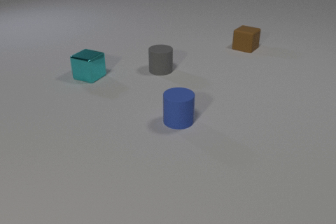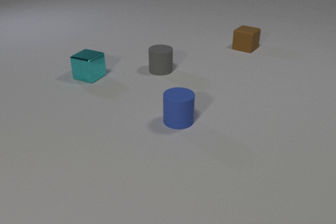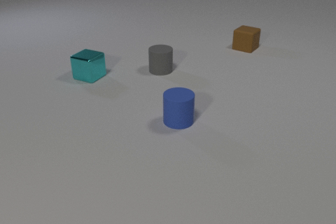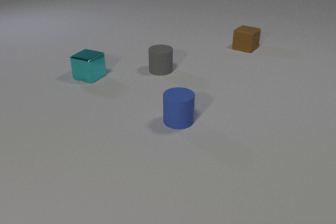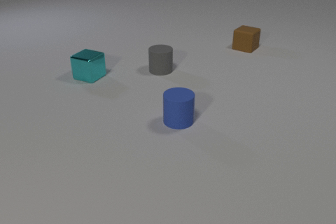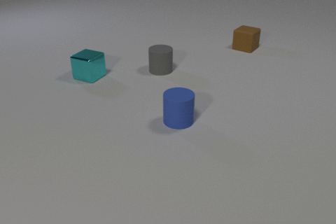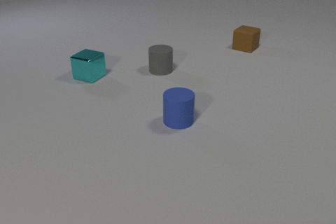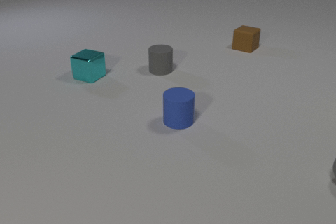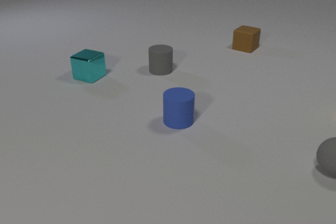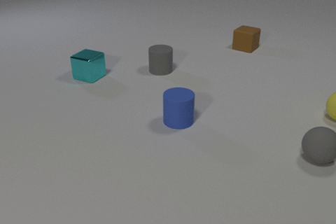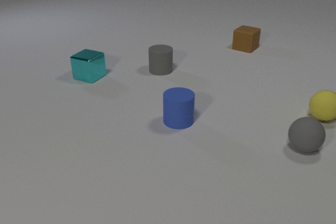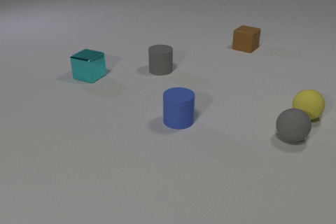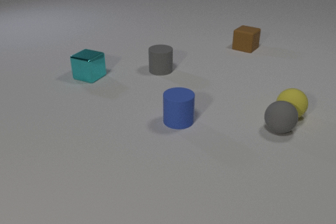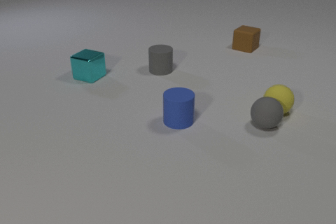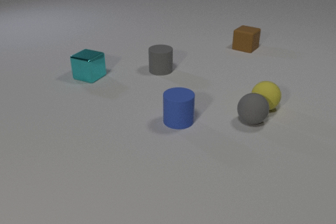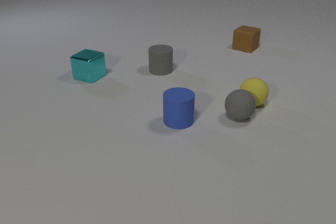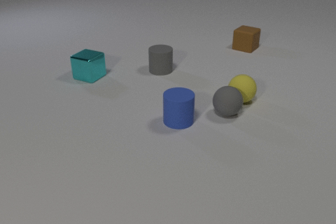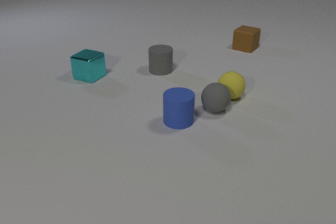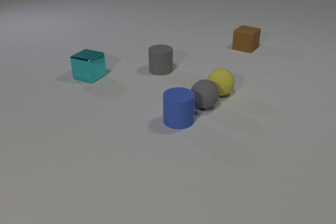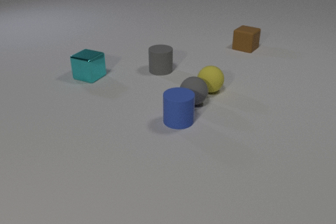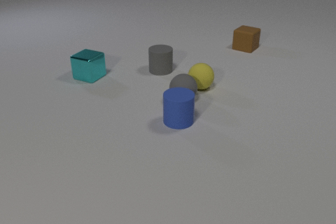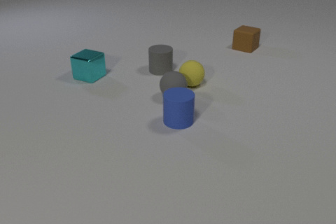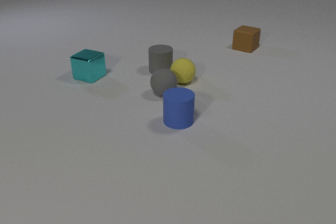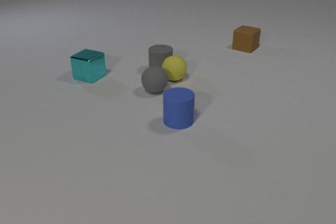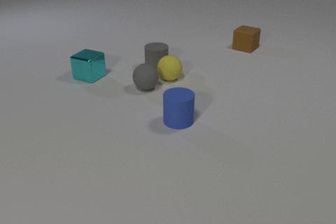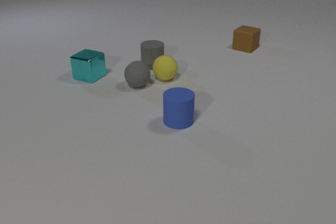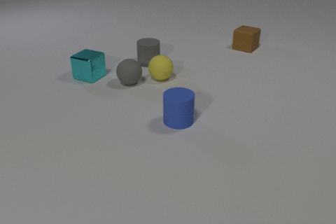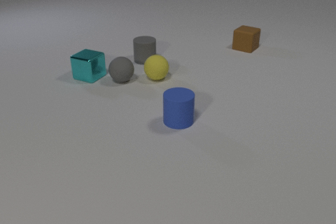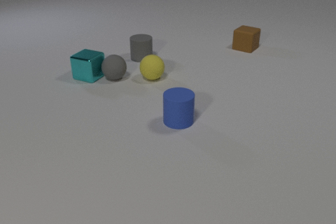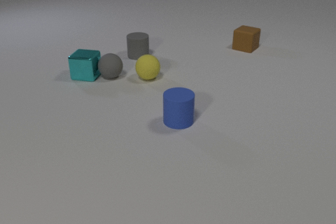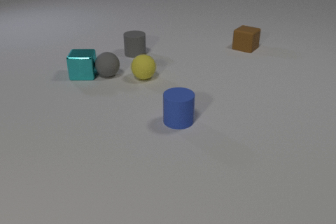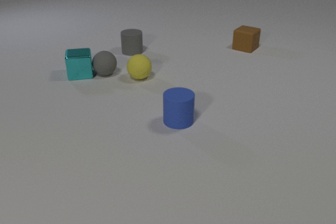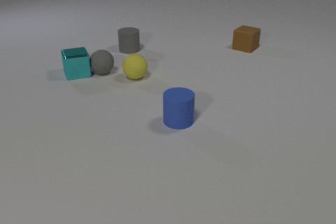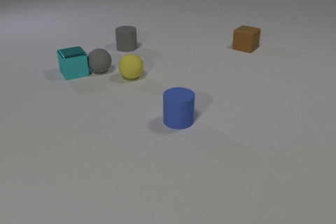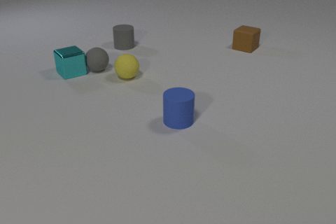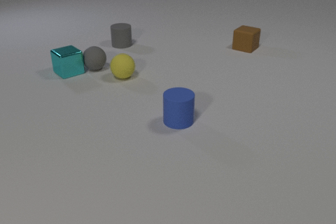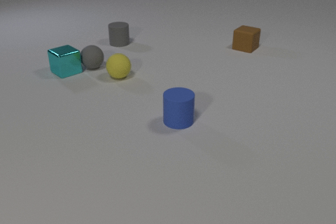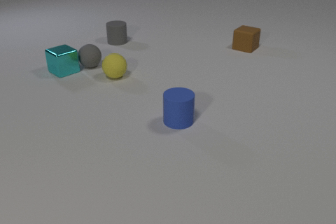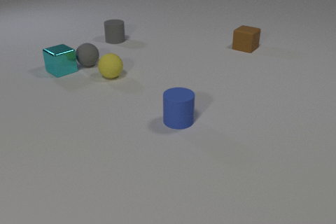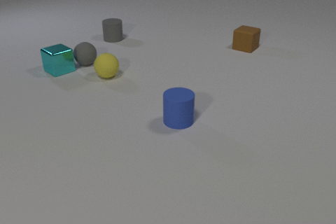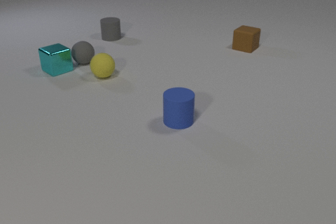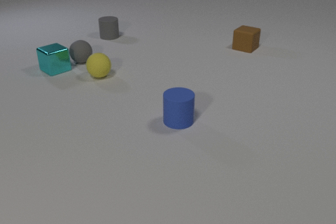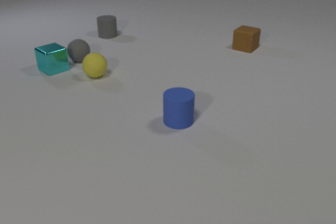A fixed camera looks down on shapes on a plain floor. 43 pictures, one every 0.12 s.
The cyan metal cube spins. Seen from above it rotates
counterclockwise.
The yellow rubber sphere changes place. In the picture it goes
to the left.
0.00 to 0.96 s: The gray rubber sphere comes in at the right edge, rolls to the left and away from the camera.
0.96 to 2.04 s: The gray rubber sphere rolls to the left and away from the camera. The yellow rubber sphere comes in at the right edge, rolls to the left. The gray rubber sphere and the yellow rubber sphere collide.
2.04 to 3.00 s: The gray rubber sphere rolls to the left and away from the camera. The yellow rubber sphere rolls to the left and away from the camera. The gray rubber cylinder slides away from the camera and to the left. The yellow rubber sphere and the gray rubber cylinder collide.
3.00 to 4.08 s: The gray rubber sphere rolls away from the camera and to the left. The yellow rubber sphere rolls to the left. The gray rubber cylinder slides away from the camera and to the left. The cyan metal cube slides to the left and away from the camera, spins so that its near face slides to the right, counterclockwise seen from above. The gray rubber sphere and the cyan metal cube collide.
4.08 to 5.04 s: The gray rubber sphere rolls away from the camera and to the left. The yellow rubber sphere rolls to the left. The gray rubber cylinder slides away from the camera and to the left. The cyan metal cube slides to the left and away from the camera.
What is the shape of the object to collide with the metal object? sphere.
What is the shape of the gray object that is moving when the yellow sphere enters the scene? sphere.
What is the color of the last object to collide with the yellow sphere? gray.
